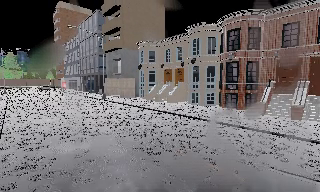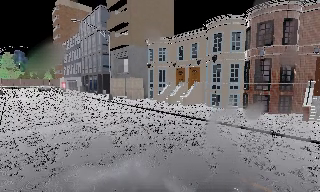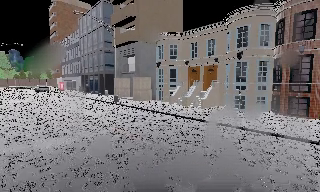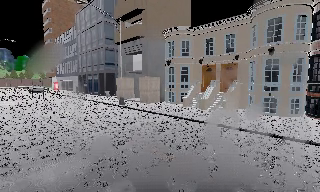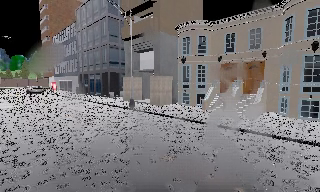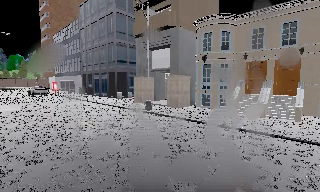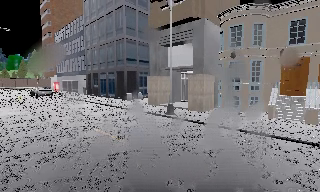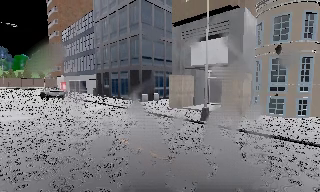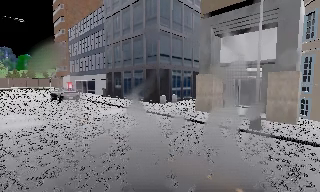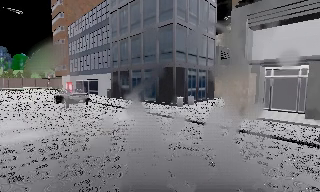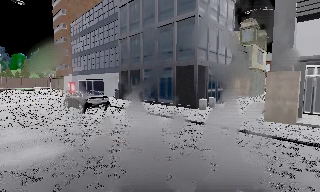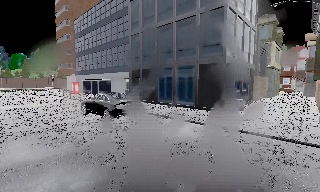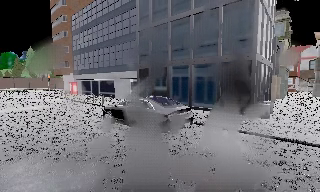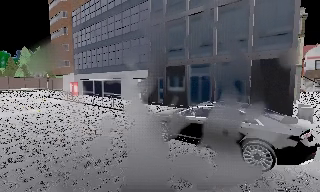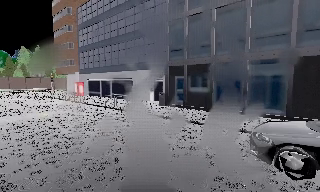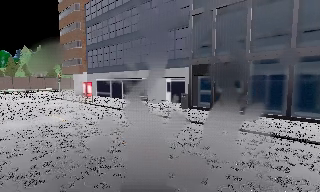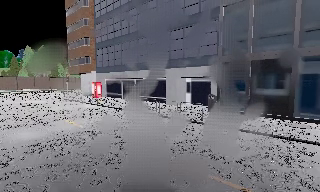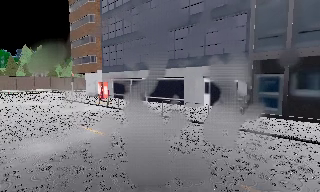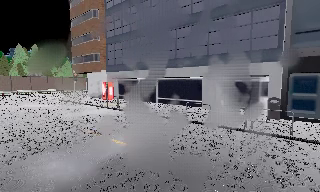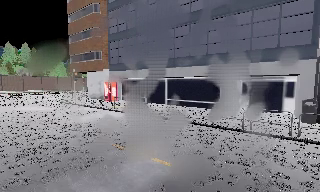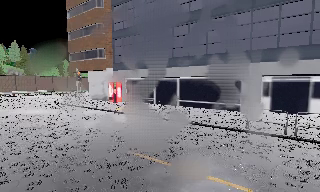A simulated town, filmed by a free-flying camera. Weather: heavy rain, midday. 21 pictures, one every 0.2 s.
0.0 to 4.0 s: The camera pans to its right, which is clockwise from overhead, by about 15 degrees. It travels to its left and forward, about 40 m, so close, fixed things drift to the right.
The film runs backward here.
